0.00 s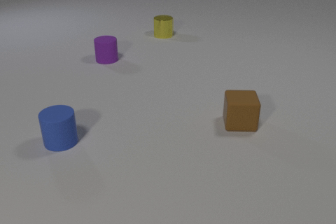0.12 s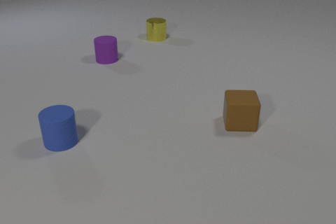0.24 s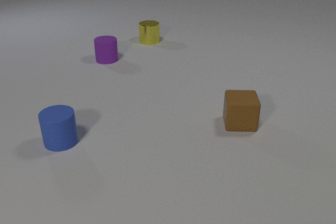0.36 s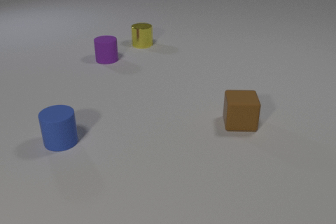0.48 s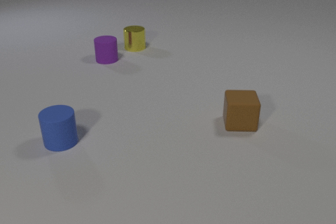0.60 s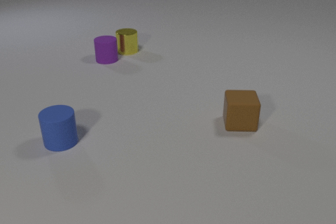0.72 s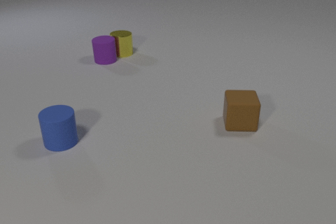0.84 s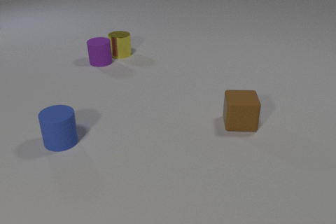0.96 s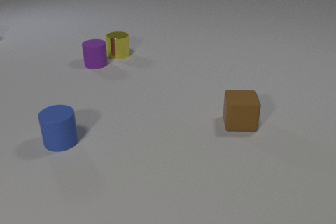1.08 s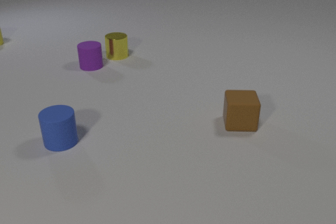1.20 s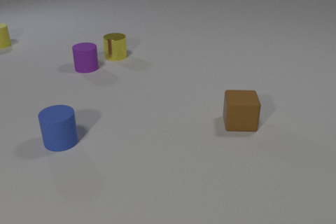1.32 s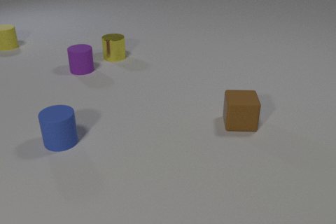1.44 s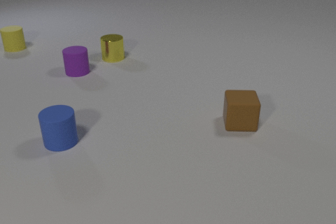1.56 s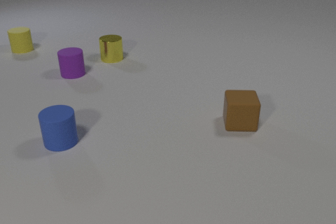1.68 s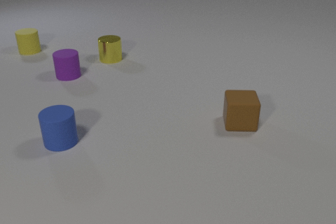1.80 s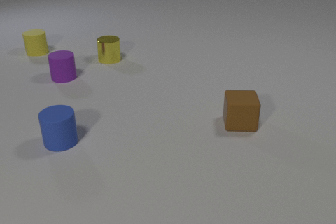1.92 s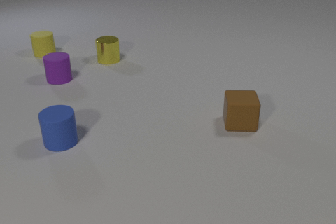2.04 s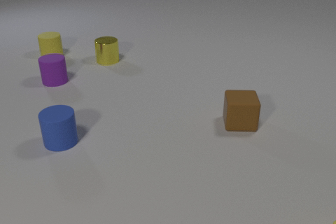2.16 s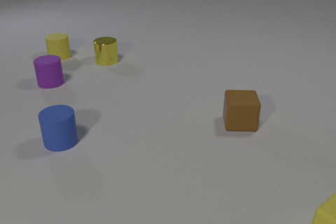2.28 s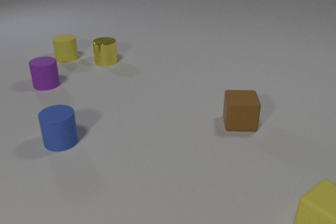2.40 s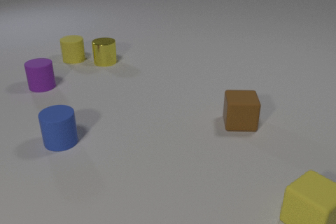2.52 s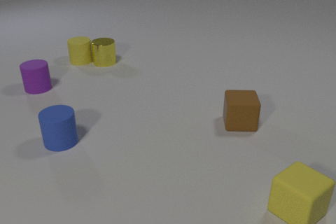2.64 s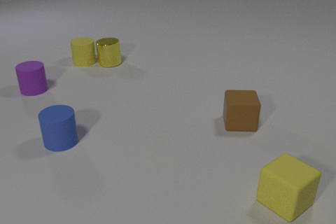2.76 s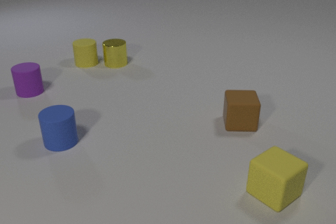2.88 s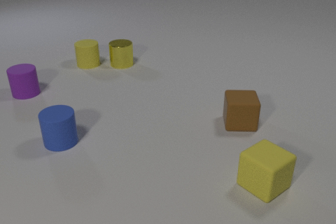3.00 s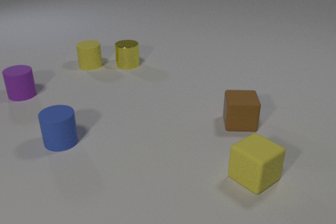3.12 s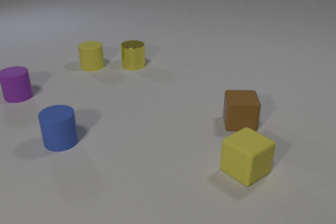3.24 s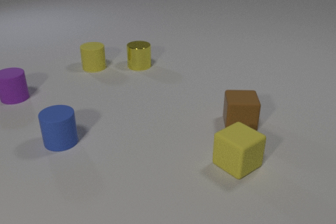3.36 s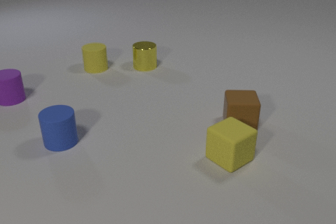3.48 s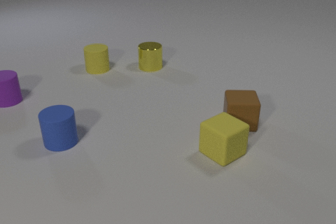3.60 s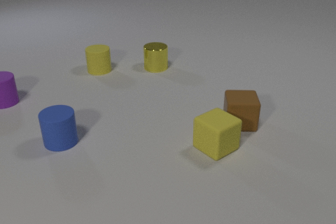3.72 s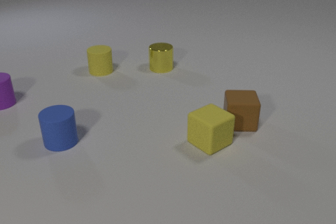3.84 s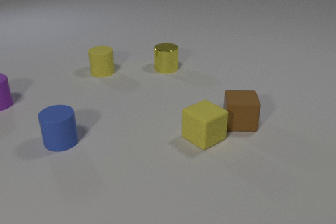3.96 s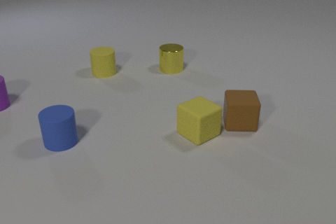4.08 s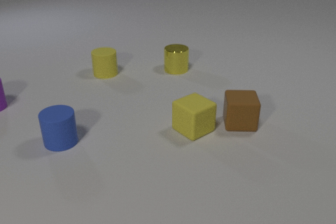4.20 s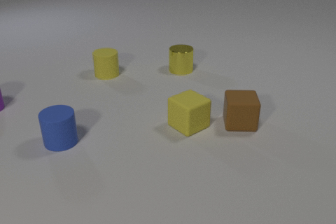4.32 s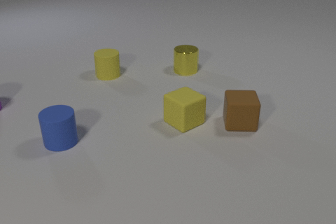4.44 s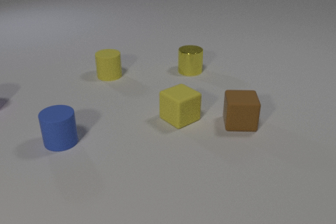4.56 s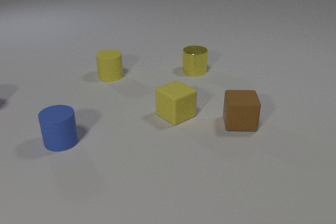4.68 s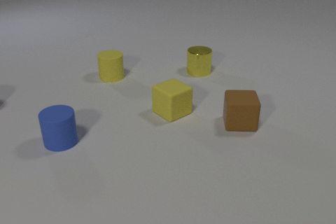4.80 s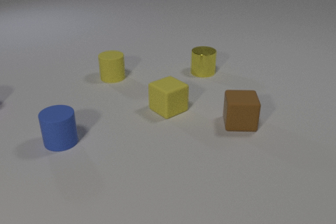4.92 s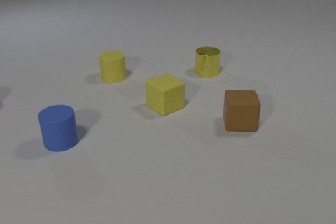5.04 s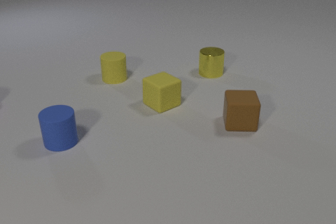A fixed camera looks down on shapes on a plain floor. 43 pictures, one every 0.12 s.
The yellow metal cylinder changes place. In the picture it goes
toward the camera.
0.00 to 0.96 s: The yellow metal cylinder slides toward the camera and to the left. The purple rubber cylinder slides to the left and toward the camera. The yellow metal cylinder and the purple rubber cylinder collide.
0.96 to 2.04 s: The yellow metal cylinder slides toward the camera and to the left. The purple rubber cylinder slides to the left and toward the camera. The yellow rubber cylinder comes in at the left edge, slides toward the camera and to the right.
2.04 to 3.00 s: The yellow metal cylinder slides to the right and toward the camera. The purple rubber cylinder slides to the left and toward the camera. The yellow rubber cylinder slides to the right and toward the camera. The yellow rubber cube slides to the left and away from the camera. The yellow metal cylinder and the yellow rubber cylinder collide.
3.00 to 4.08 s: The yellow metal cylinder slides to the right. The purple rubber cylinder slides to the left and toward the camera. The yellow rubber cylinder slides toward the camera and to the right. The yellow rubber cube slides away from the camera and to the left.
4.08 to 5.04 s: The yellow metal cylinder slides to the right. The purple rubber cylinder slides to the left, leaves at the left edge. The yellow rubber cylinder slides toward the camera and to the right. The yellow rubber cube slides away from the camera and to the left.
How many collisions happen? 2.
How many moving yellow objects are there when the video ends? 3.
Are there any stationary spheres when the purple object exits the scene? no.
